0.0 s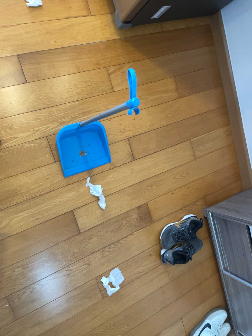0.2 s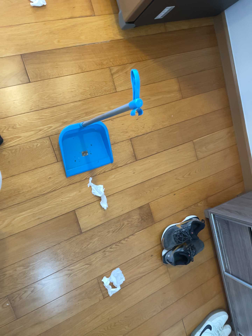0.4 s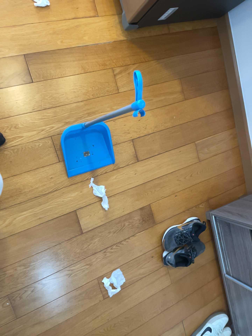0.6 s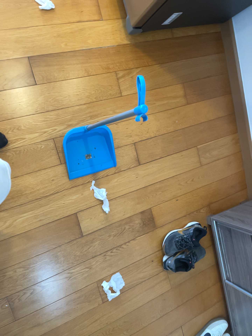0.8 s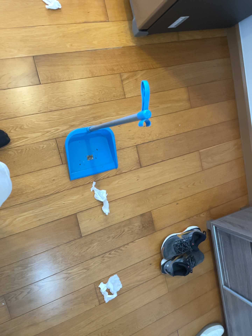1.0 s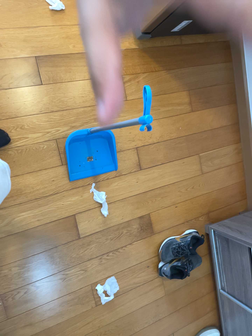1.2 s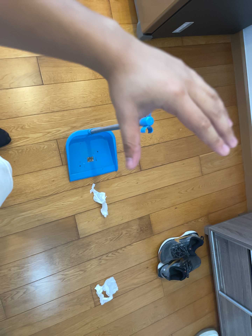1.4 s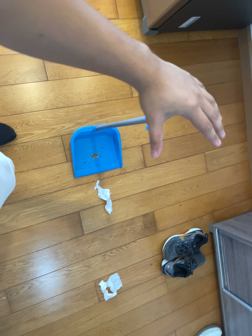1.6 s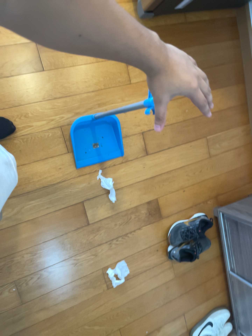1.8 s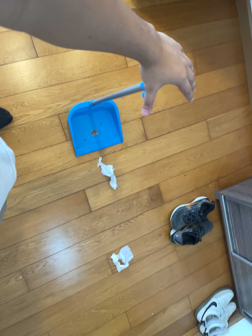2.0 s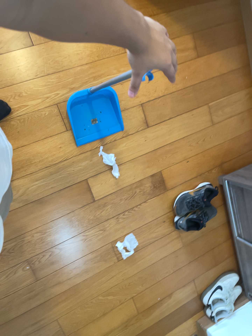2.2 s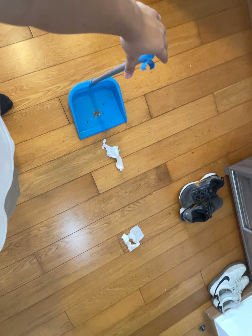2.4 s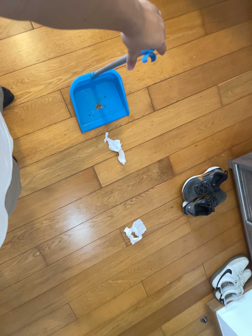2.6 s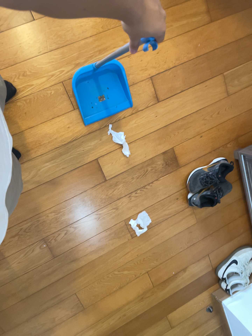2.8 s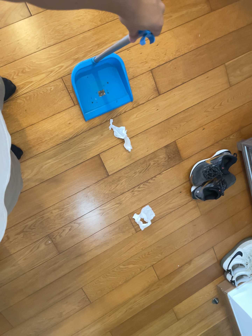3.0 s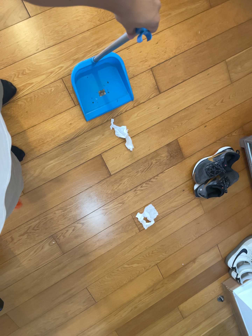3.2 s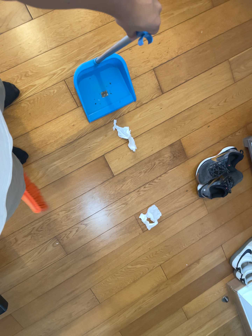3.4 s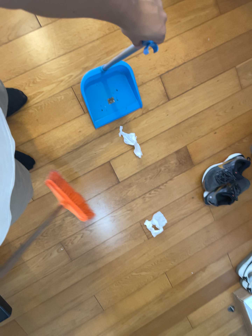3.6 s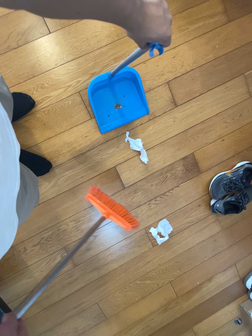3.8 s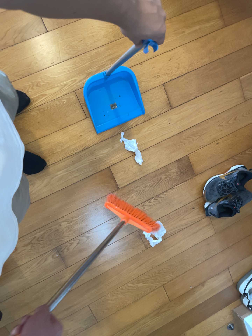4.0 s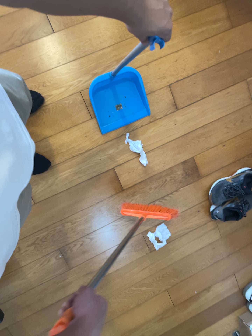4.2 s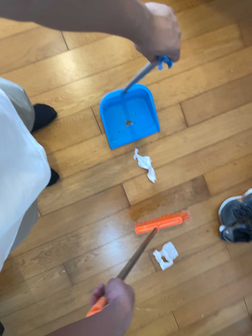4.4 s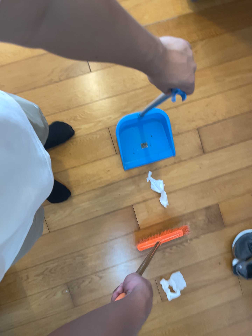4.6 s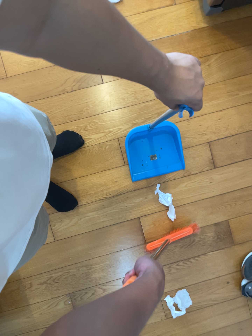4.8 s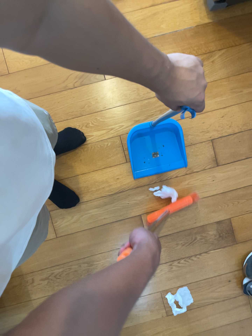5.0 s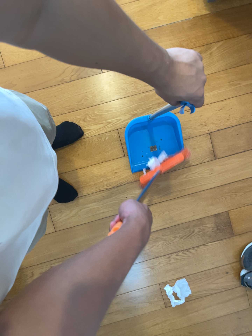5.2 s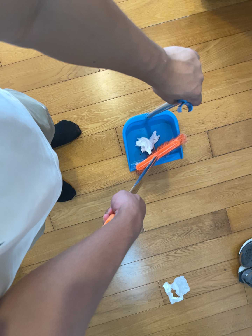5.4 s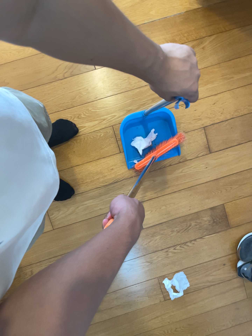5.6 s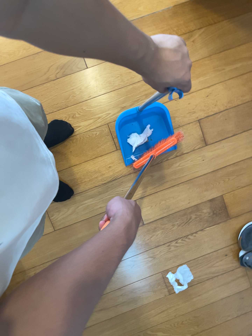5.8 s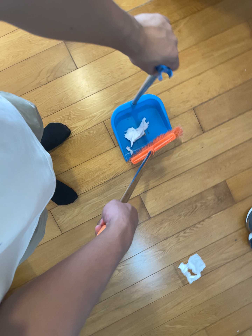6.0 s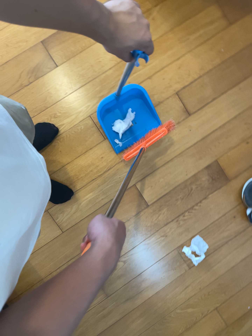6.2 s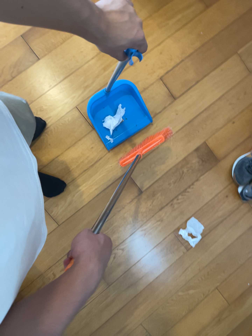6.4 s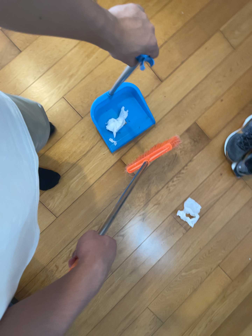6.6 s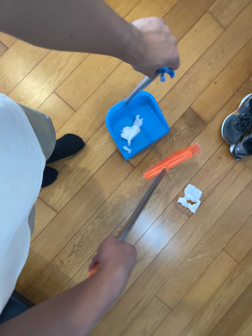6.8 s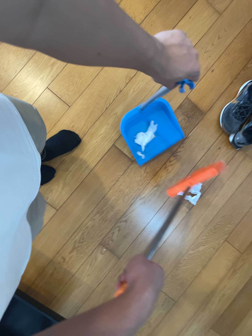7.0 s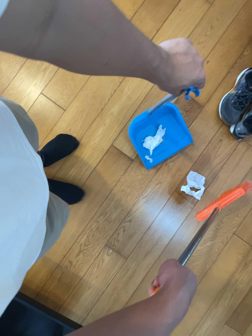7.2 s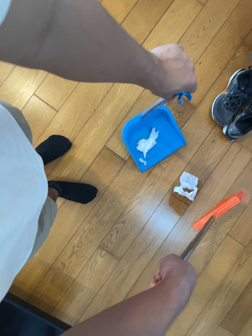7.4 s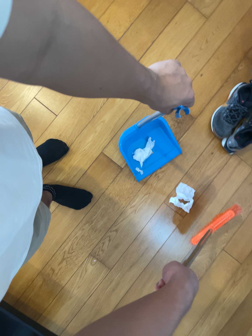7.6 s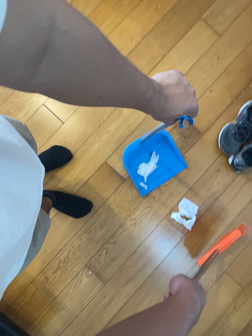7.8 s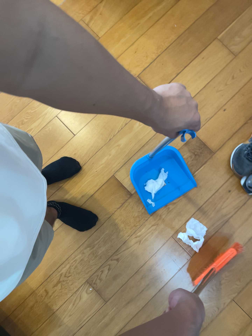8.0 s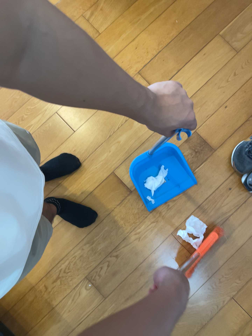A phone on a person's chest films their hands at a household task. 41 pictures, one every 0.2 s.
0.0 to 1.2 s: The camera shifts only a little, or ends up much as it began.
1.2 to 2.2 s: The camera's aim tips toward the bottom of its view by about 10 degrees, and the scene shifts upward.
2.2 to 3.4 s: The camera shifts only a little, or ends up much as it began.
3.4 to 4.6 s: The camera pans to its left by about 10 degrees. It travels to its right and forward, about 9 cm. Its aim tips toward the top of its view by about 10 degrees, and the scene shifts downward. It rolls about its line of sight by about 10 degrees, and the scene rotates clockwise.
4.6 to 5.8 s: The camera rolls about its line of sight by about 10 degrees, and the scene rotates counterclockwise.
5.8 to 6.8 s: The camera travels toward the bottom of its view and to its right, about 18 cm, so close, fixed things drift upward. It rolls about its line of sight by about 25 degrees, and the scene rotates counterclockwise.
6.8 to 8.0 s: The camera travels to its right, about 20 cm. Its aim tips toward the top of its view by about 10 degrees, and the scene shifts downward.
The film runs forward here.
